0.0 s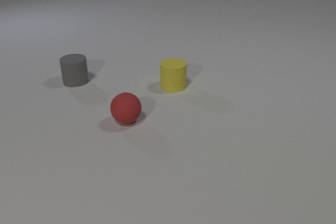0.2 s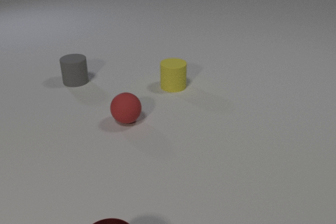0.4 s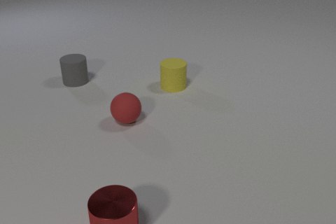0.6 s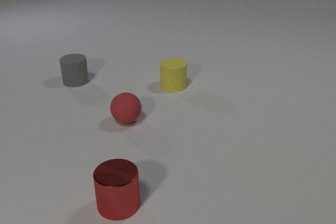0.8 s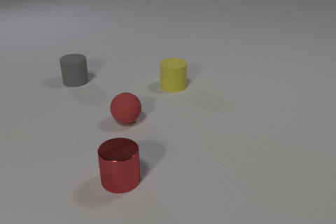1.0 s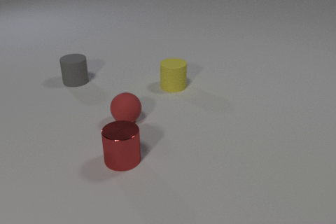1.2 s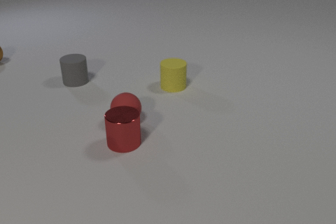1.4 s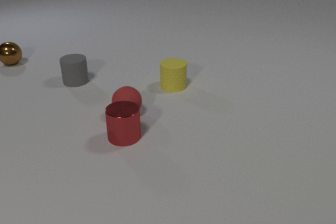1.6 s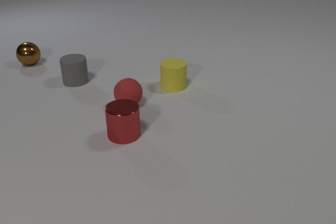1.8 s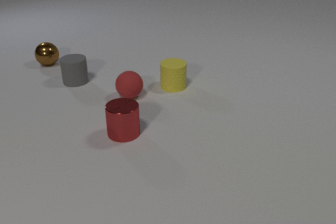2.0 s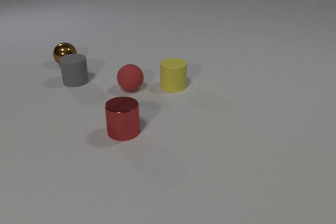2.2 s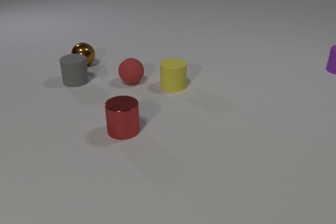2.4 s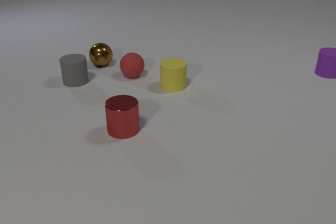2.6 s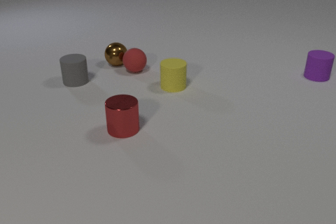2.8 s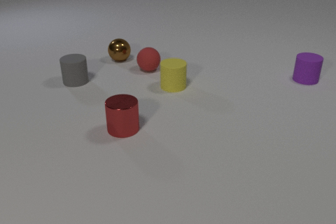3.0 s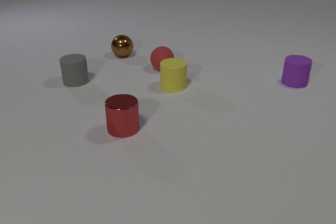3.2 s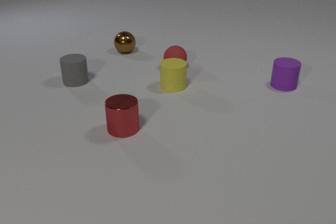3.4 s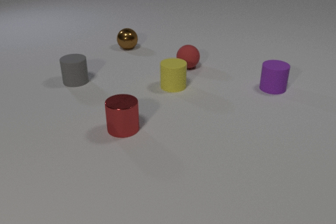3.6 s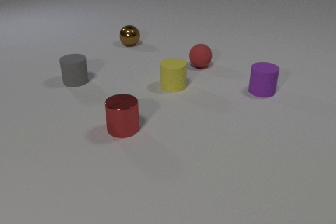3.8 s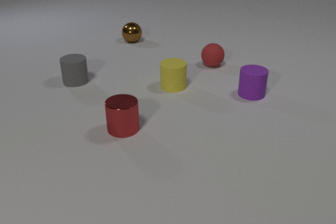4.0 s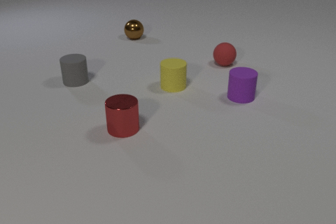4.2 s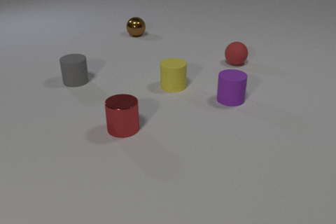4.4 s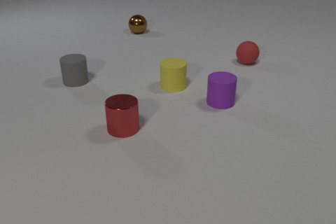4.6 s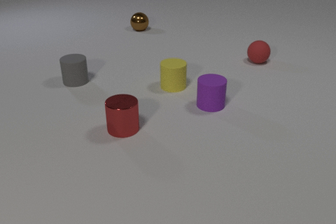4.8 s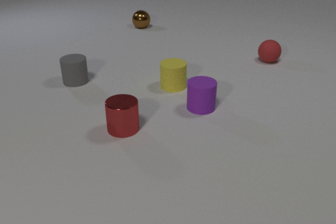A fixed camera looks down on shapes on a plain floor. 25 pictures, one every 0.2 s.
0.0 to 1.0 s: The red metal cylinder comes in at the bottom edge, slides away from the camera.
1.0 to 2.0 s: The red metal cylinder slides away from the camera. The red rubber sphere rolls away from the camera. The brown metal sphere comes in at the left edge, rolls to the right. The red metal cylinder and the red rubber sphere collide.
2.0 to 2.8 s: The red rubber sphere rolls away from the camera and to the right. The brown metal sphere rolls to the right. The purple rubber cylinder comes in at the right edge, slides toward the camera and to the left. The red rubber sphere and the brown metal sphere collide.
2.8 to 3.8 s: The red rubber sphere rolls to the right. The brown metal sphere rolls away from the camera. The purple rubber cylinder slides to the left and toward the camera.
3.8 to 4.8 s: The red rubber sphere rolls to the right. The brown metal sphere rolls away from the camera. The purple rubber cylinder slides to the left and toward the camera.
How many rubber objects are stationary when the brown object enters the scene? 3.
What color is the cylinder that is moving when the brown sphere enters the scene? red.
How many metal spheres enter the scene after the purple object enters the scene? 0.
